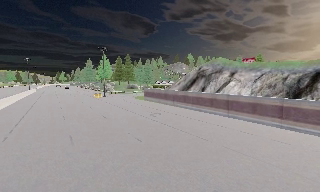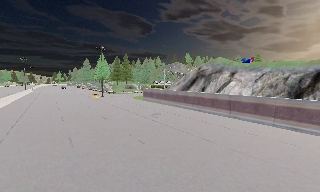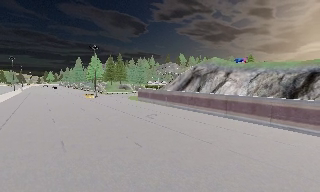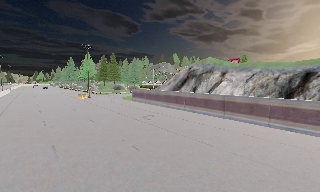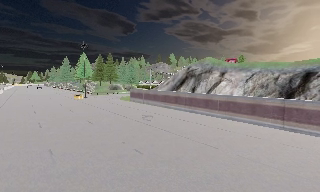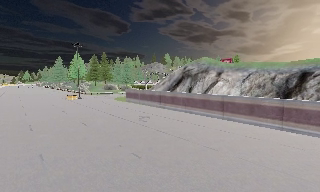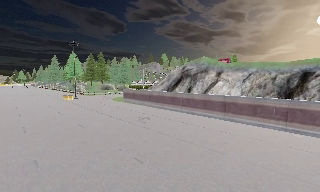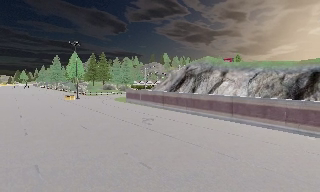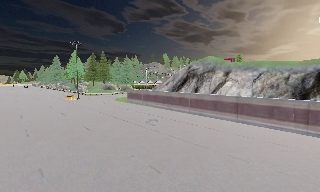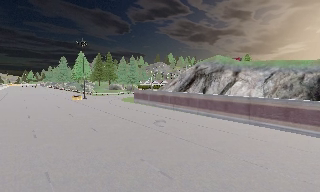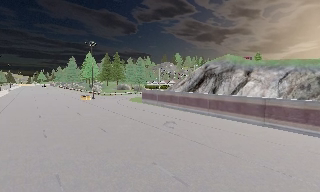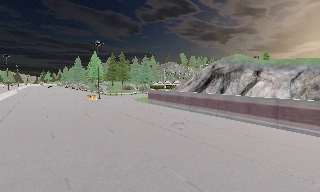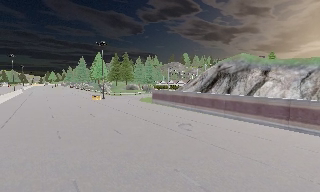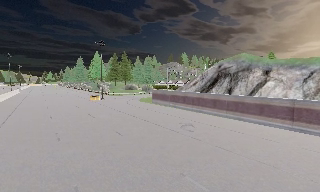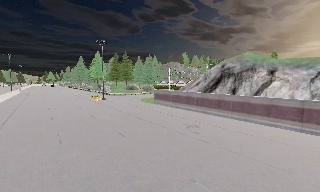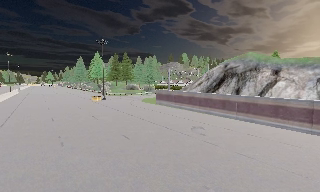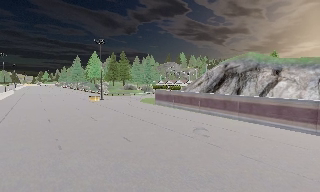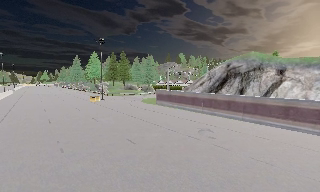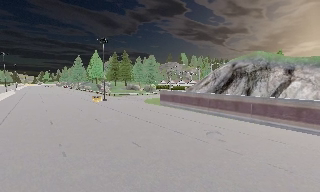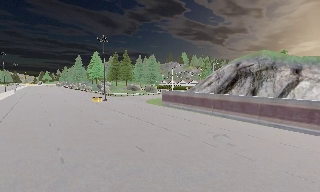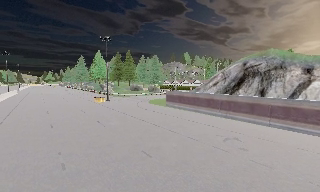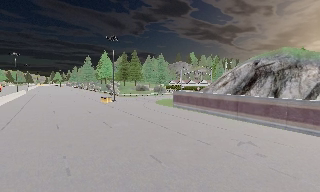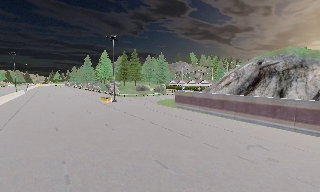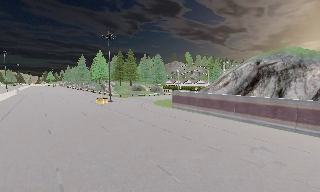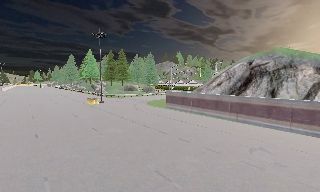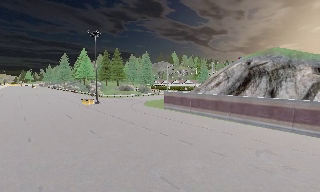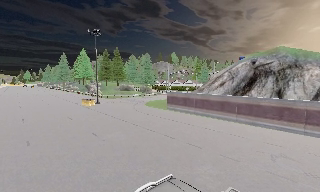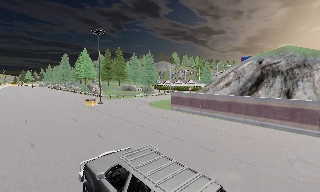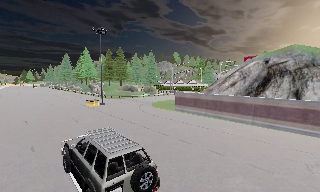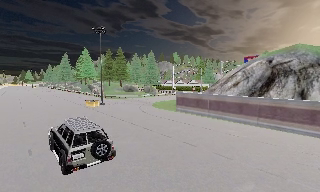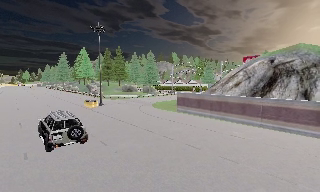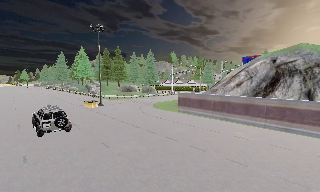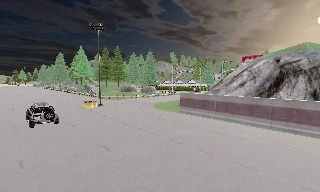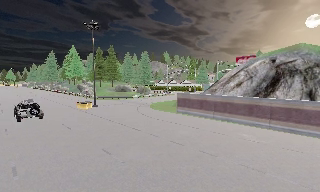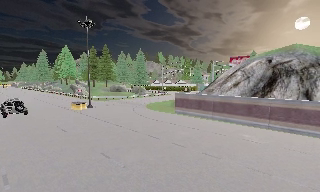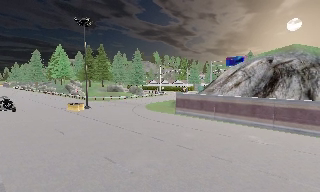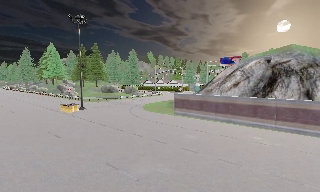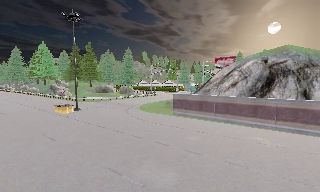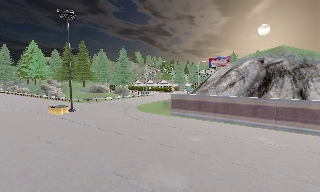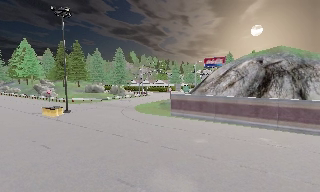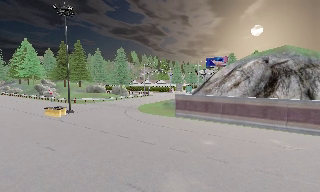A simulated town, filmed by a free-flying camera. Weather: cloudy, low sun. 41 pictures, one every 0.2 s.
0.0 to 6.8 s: The camera pans to its right, which is clockwise from overhead, by about 15 degrees. It travels forward and to its left, about 18 m, so what stands in front looms larger.
6.8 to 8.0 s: The camera pans to its right, which is clockwise from overhead, by about 10 degrees. It travels to its left and forward, about 3.5 m.
The film runs forward here.
